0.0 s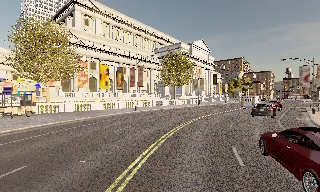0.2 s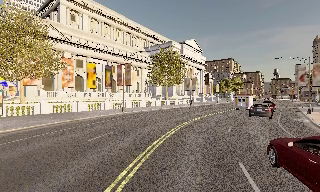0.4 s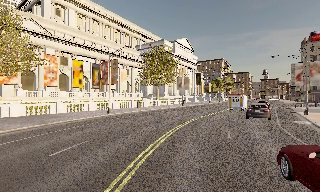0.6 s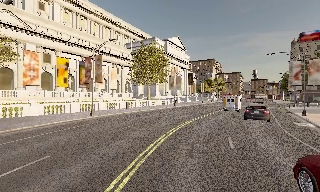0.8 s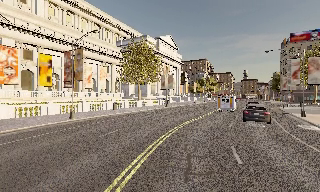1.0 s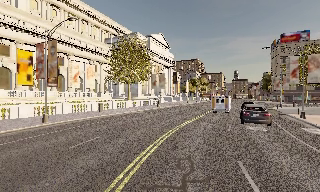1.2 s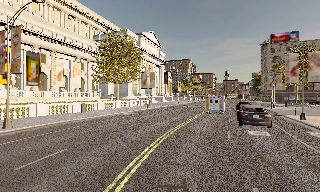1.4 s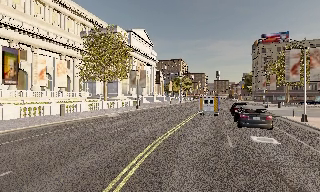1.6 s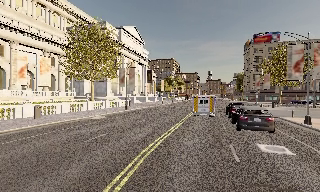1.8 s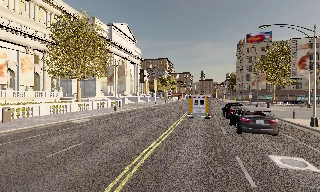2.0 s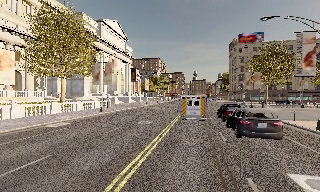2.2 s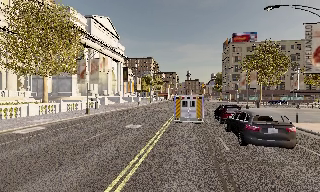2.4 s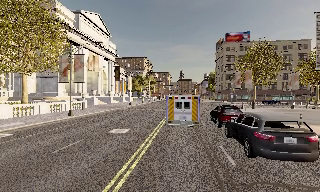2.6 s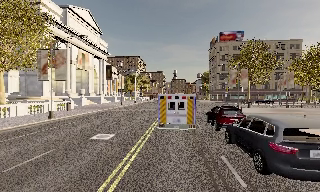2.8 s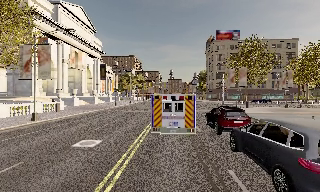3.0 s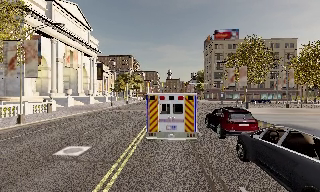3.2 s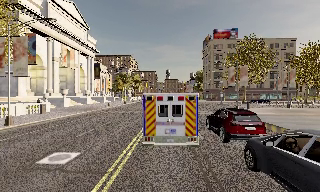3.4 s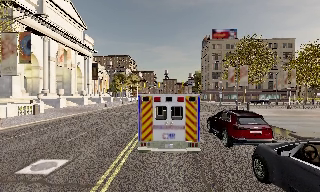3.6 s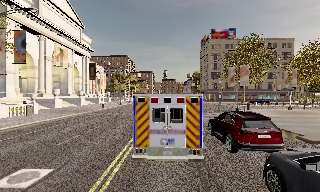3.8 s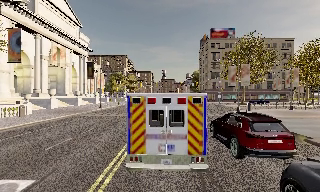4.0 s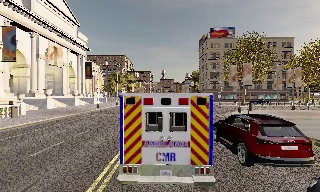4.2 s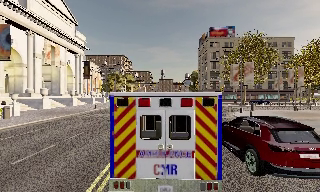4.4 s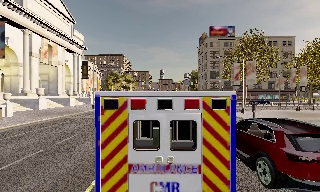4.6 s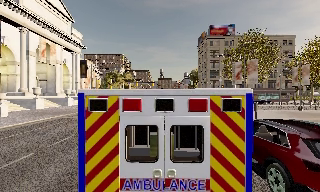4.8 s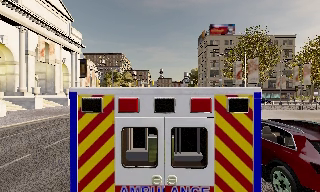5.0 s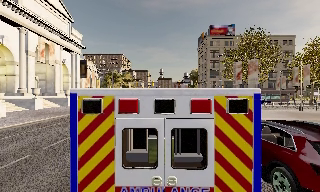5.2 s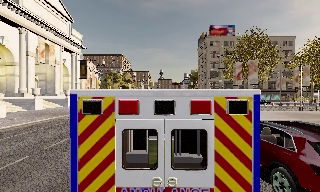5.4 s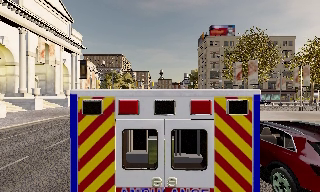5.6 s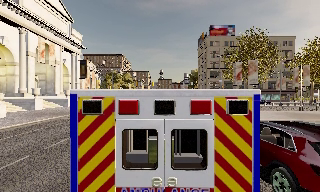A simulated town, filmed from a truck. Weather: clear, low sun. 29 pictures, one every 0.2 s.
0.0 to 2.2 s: The camera swings to its right by about 30 degrees, and the scene slides to the left. It travels forward, about 20 m.
2.2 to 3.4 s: The camera travels forward, about 7 m, so what stands in front looms larger. It loses speed.
3.4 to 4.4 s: The camera travels forward, about 3.5 m, so what stands in front looms larger.
4.4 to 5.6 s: The camera travels forward, about 0.5 m, so what stands in front looms larger. It loses speed.
The film runs forward here.
